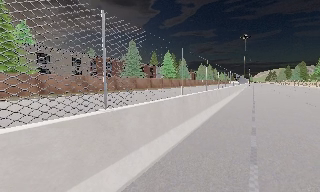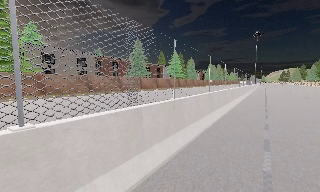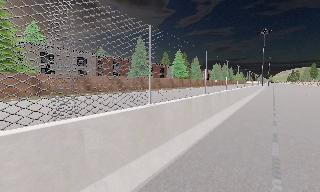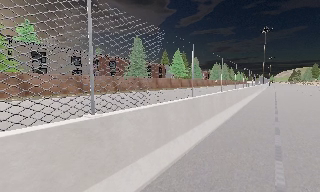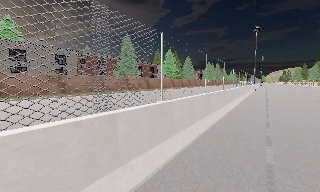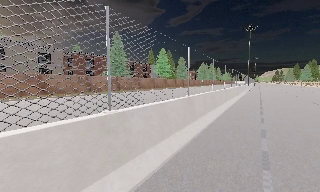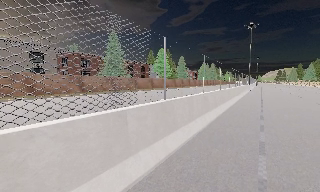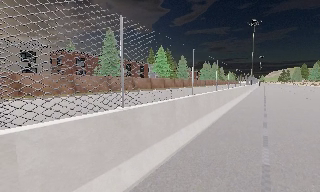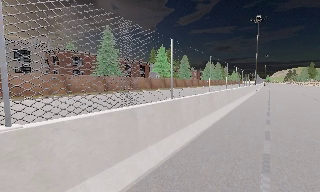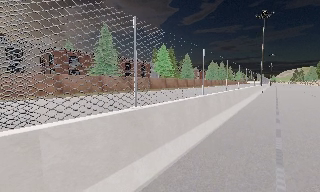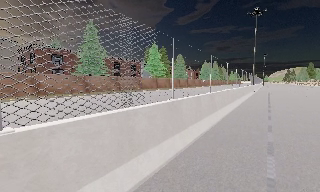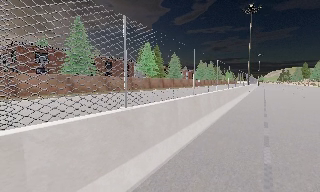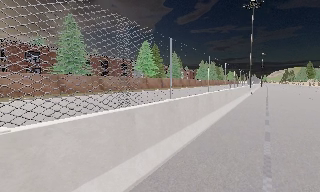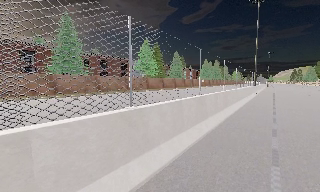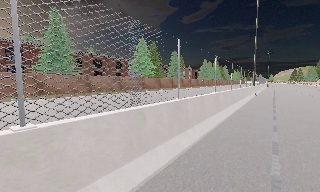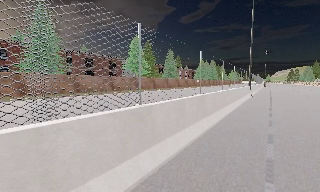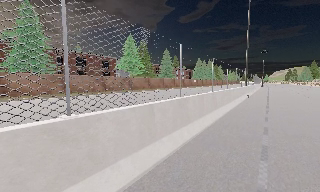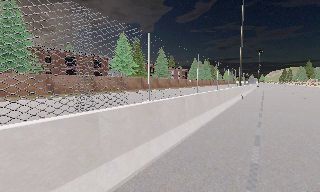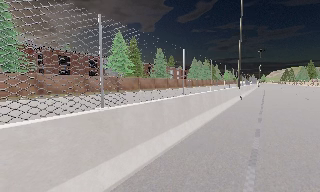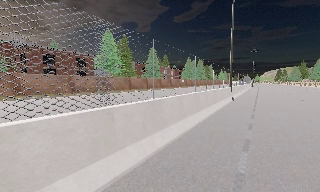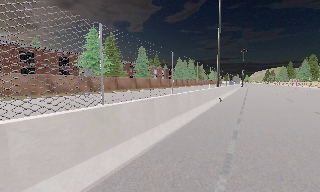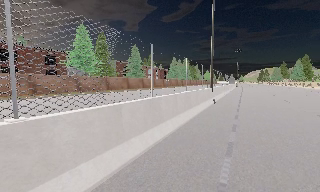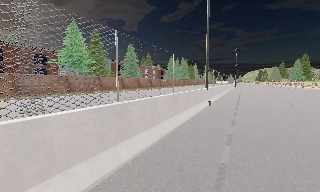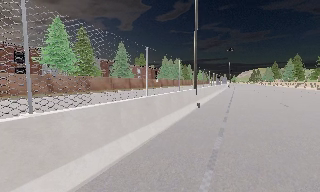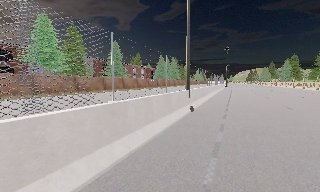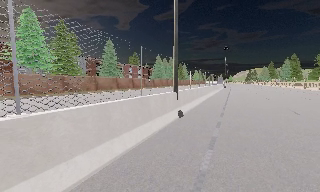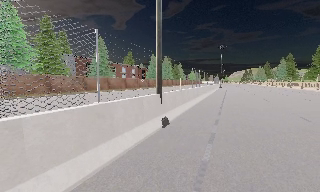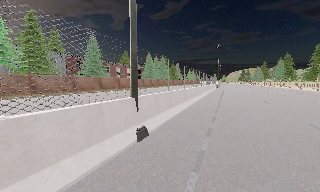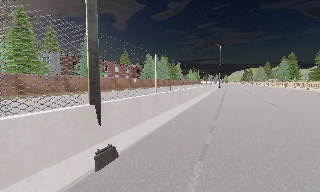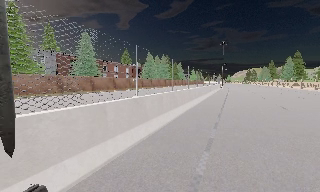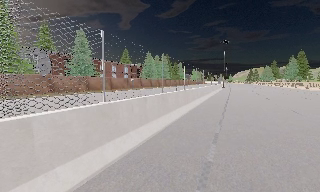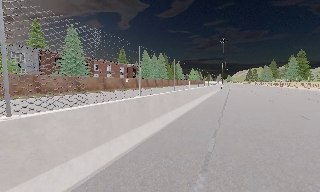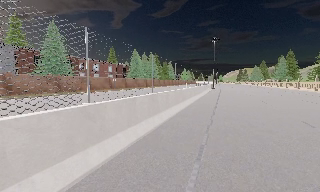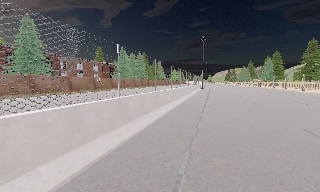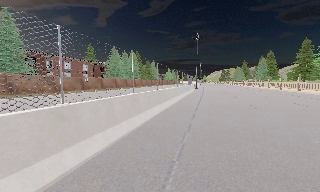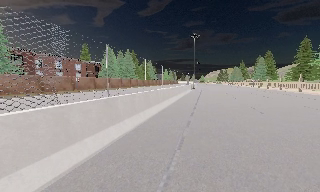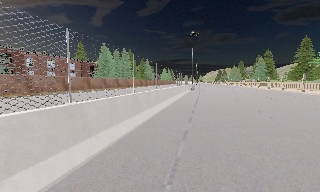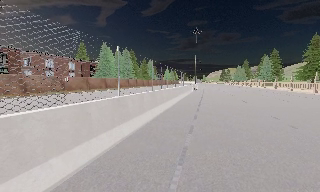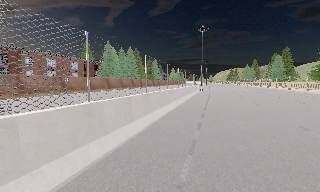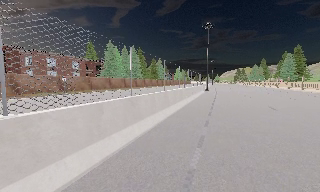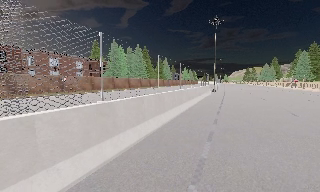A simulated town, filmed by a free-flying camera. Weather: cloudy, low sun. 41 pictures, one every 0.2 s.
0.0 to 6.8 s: The camera pans to its right, which is clockwise from overhead, by about 15 degrees. It travels forward and to its right, about 45 m, so what stands in front looms larger.
6.8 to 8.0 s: The camera travels forward, about 9 m, so what stands in front looms larger.
The film runs forward here.
